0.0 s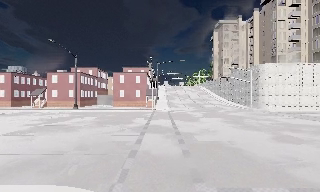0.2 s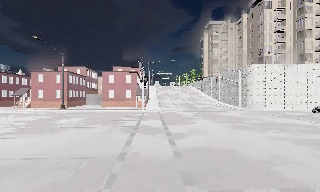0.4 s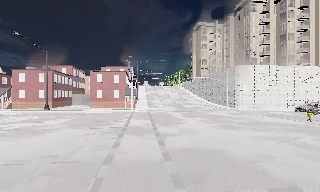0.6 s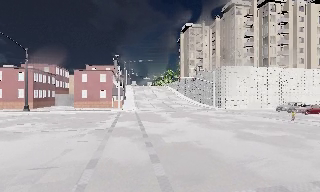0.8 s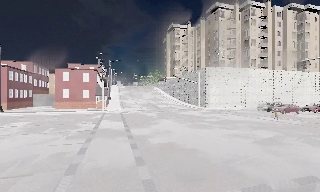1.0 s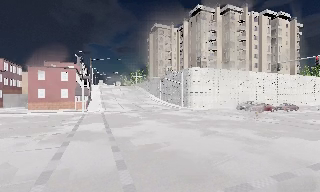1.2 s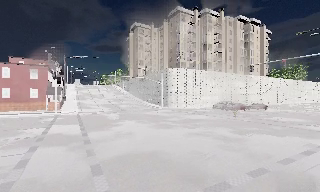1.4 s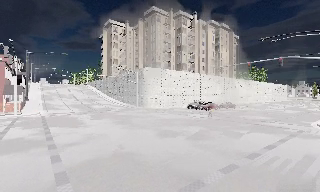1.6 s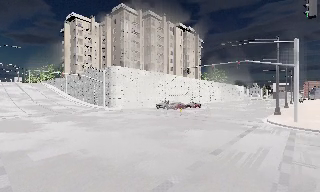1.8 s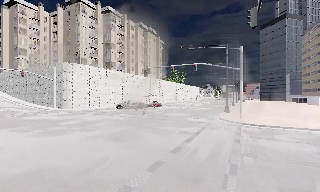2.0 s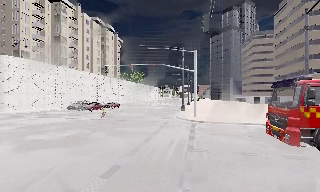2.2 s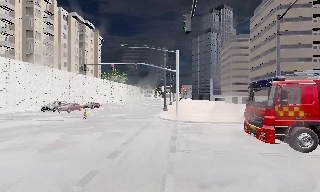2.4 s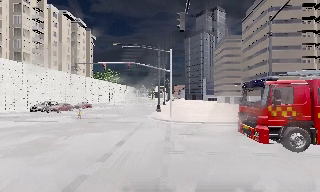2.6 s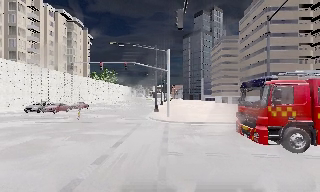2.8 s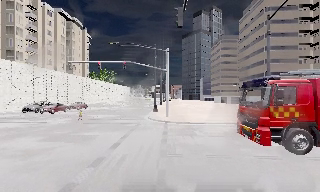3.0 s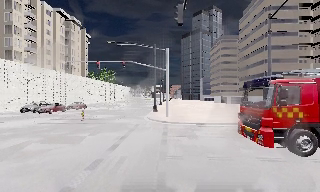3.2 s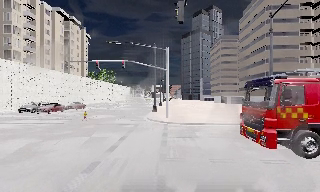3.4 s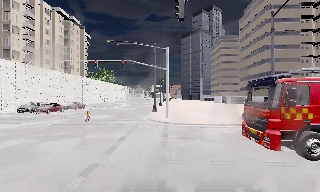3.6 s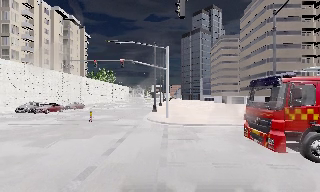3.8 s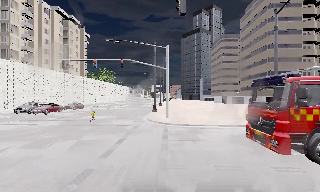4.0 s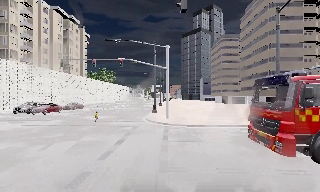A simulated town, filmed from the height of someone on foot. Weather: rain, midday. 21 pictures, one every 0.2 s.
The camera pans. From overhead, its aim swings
clockwise.
The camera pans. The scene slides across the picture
to the left.
0.0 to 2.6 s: The camera swings to its right by about 85 degrees, and the scene slides to the left. It travels forward, about 3 m.
2.6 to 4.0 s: The camera travels forward, about 1.5 m, so what stands in front looms larger.
The film runs forward here.
